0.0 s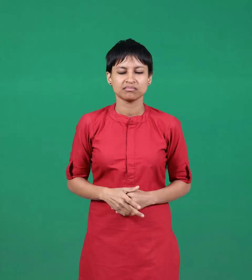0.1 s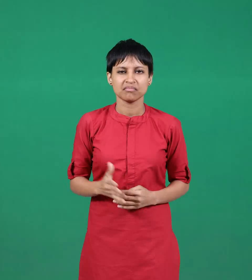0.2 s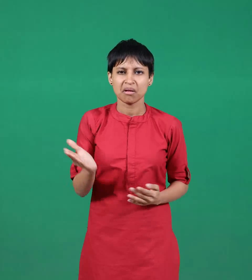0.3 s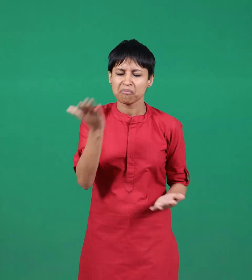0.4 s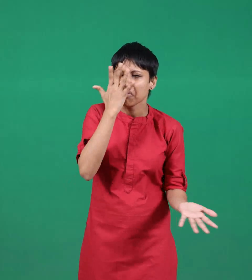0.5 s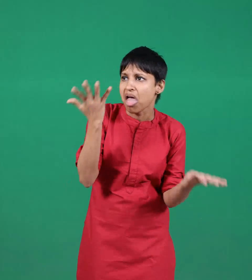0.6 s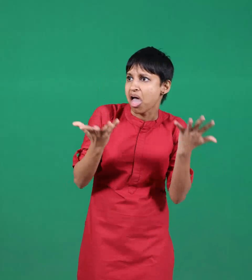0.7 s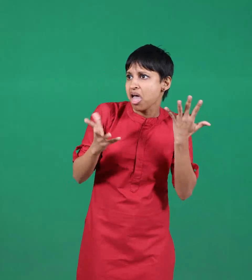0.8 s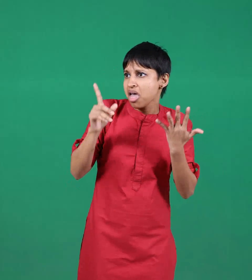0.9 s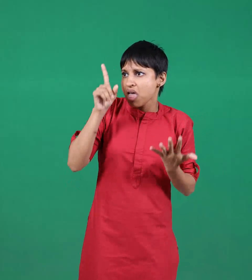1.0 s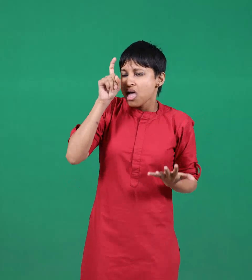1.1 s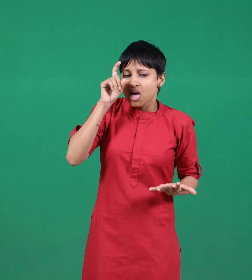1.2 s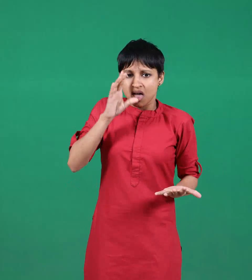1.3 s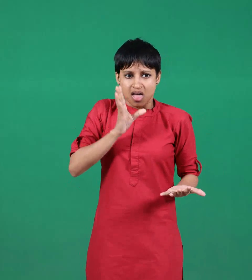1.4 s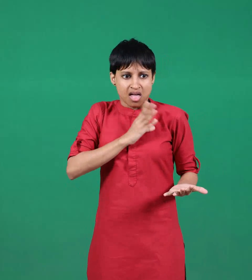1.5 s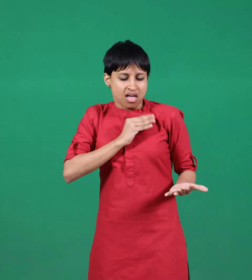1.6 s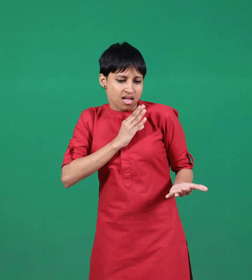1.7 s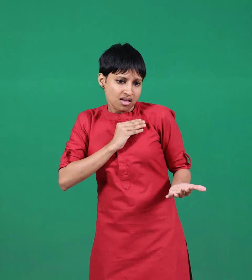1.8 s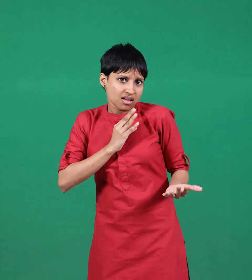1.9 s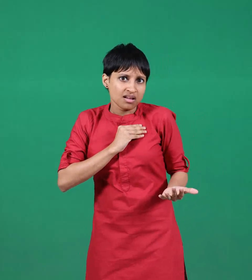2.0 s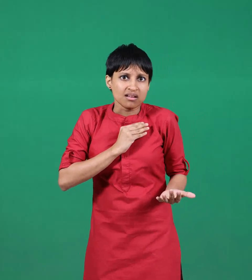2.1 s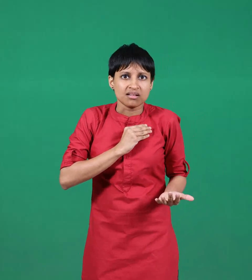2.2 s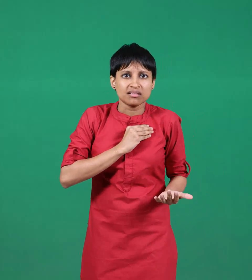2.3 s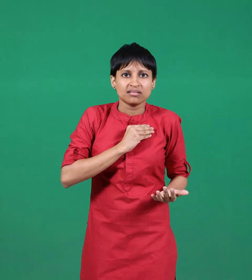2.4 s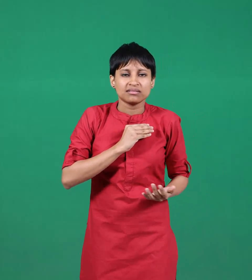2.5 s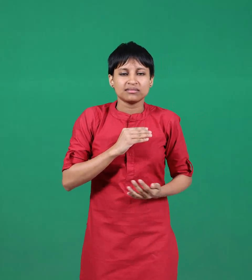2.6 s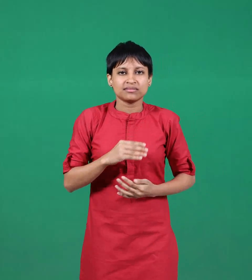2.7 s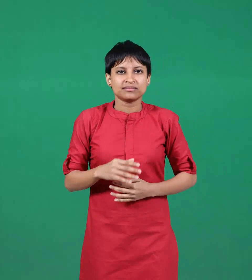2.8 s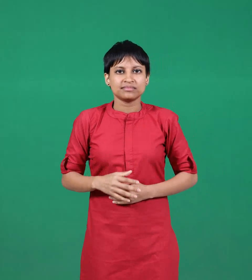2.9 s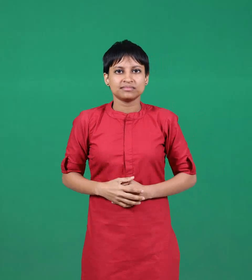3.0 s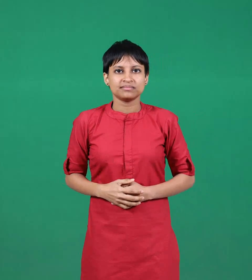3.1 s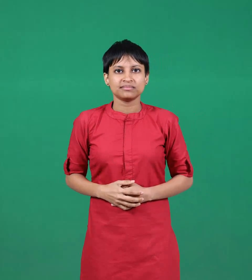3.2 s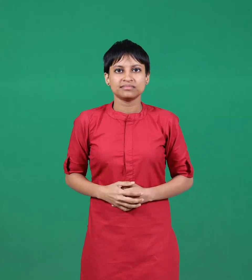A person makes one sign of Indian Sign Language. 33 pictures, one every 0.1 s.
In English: panic
